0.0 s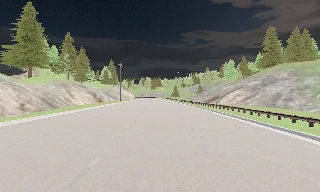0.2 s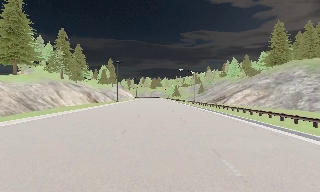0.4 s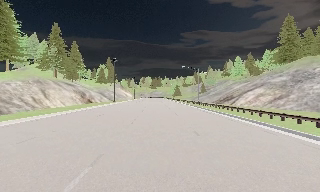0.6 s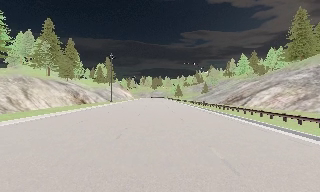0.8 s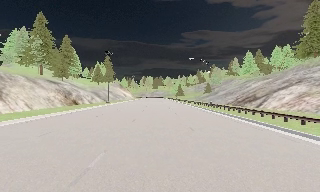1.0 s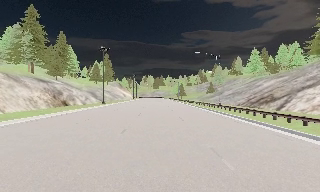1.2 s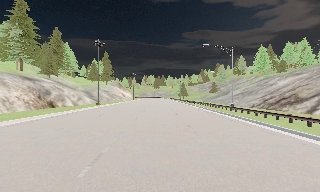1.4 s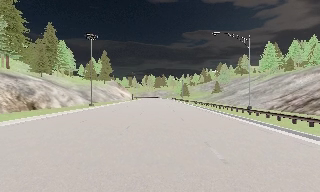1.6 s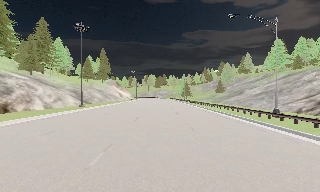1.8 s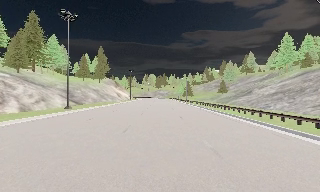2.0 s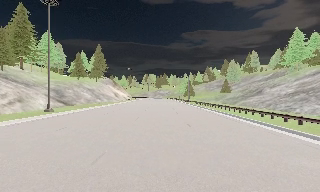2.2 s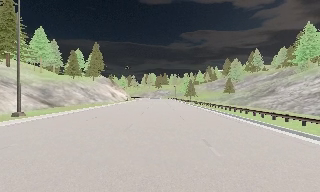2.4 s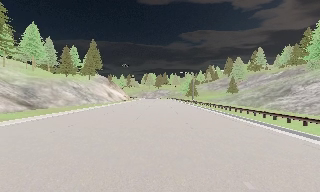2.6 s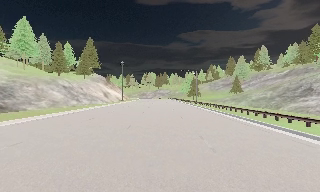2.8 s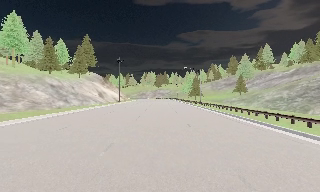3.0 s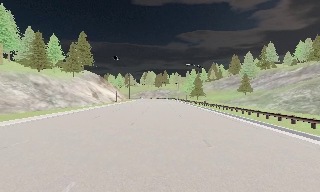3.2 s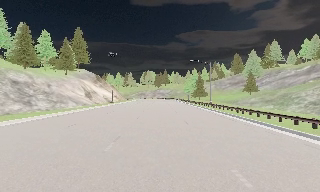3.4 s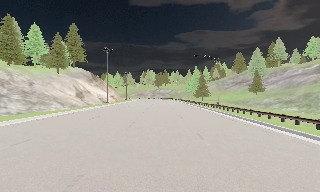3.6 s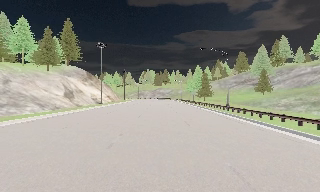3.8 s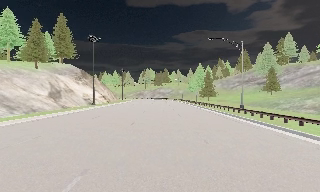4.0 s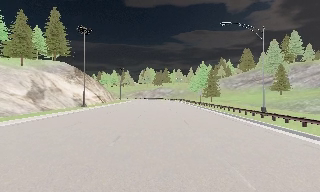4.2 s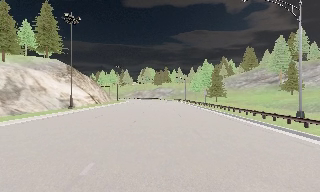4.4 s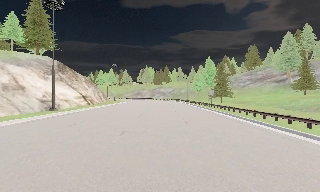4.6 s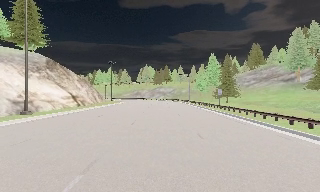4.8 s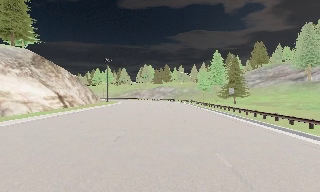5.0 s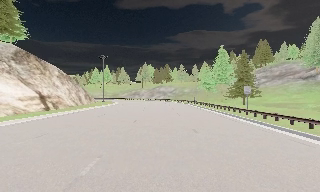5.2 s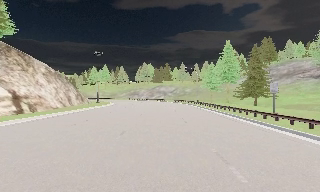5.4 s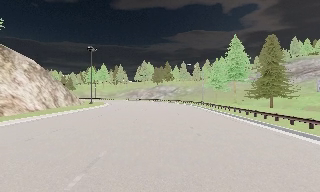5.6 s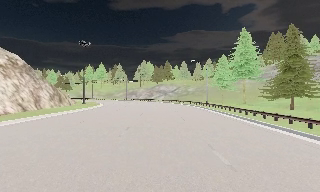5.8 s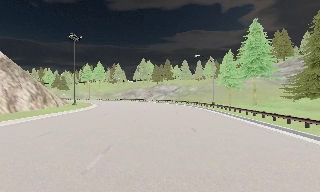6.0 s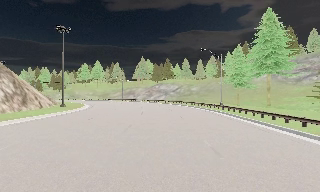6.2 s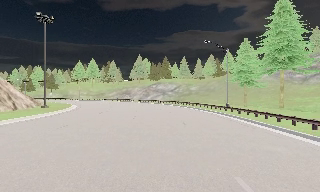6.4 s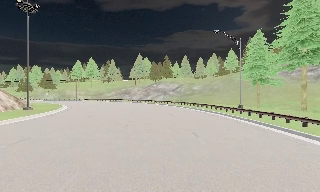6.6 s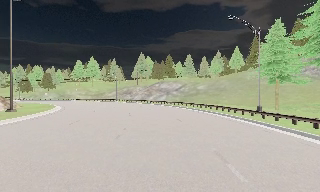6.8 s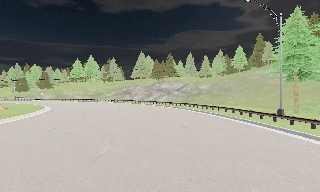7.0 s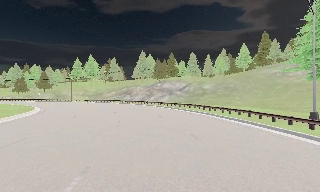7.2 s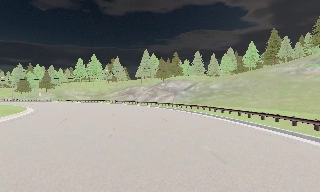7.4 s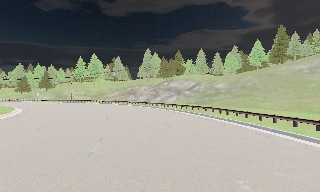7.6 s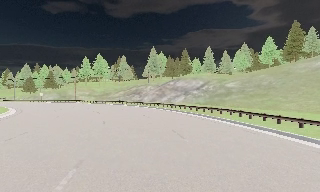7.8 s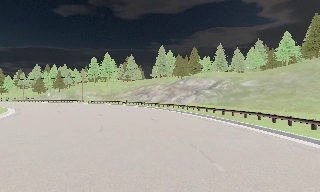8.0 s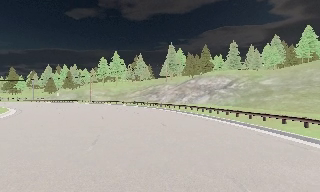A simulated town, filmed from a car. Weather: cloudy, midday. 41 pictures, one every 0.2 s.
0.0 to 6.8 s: The camera travels forward, about 115 m, so what stands in front looms larger.
6.8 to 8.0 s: The camera pans to its left, which is counterclockwise from overhead, by about 10 degrees. It travels forward, about 14 m, so what stands in front looms larger.
The film runs forward here.
